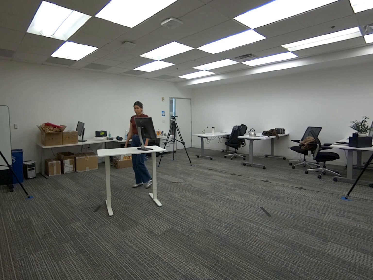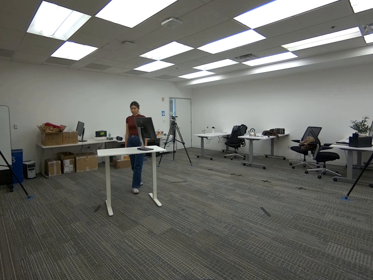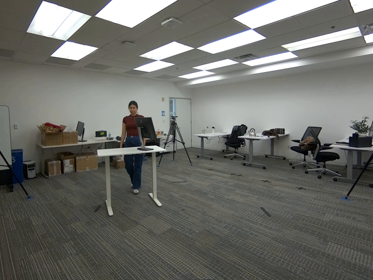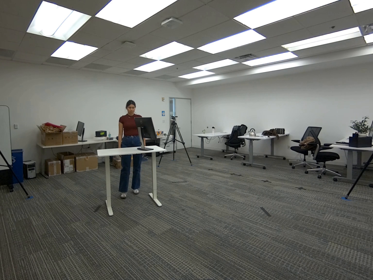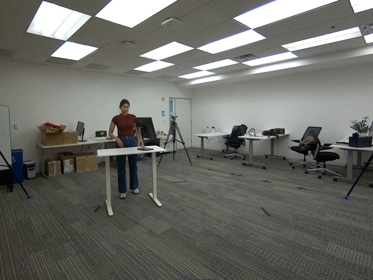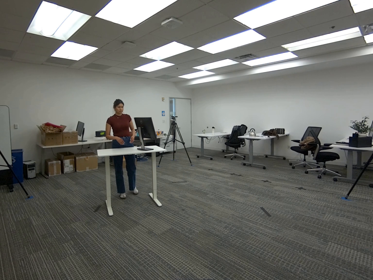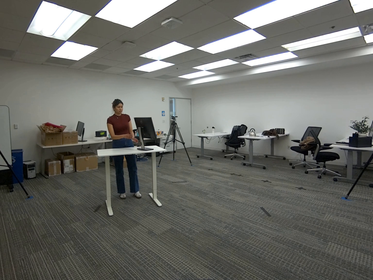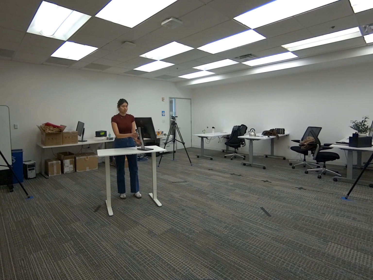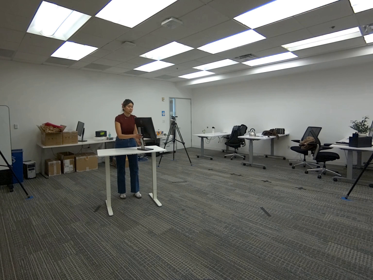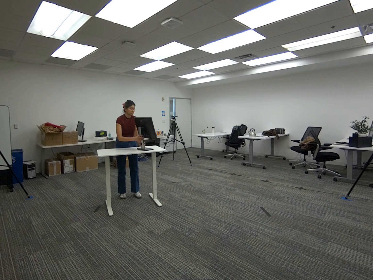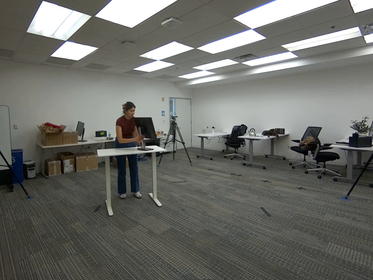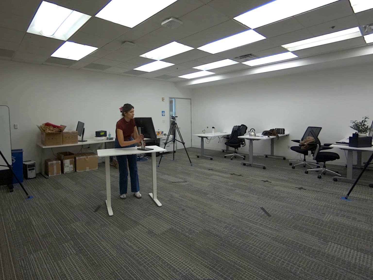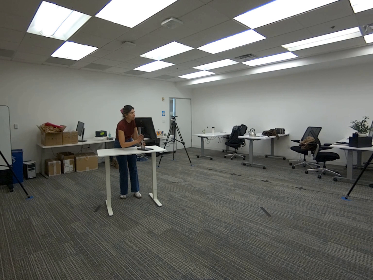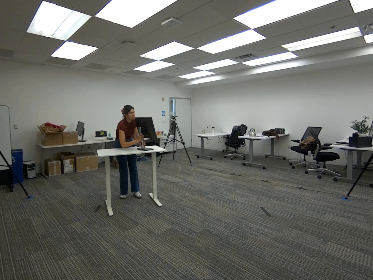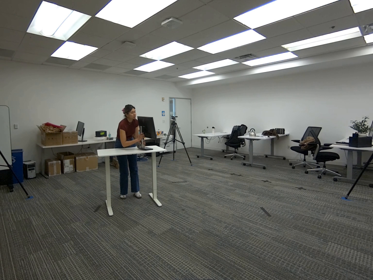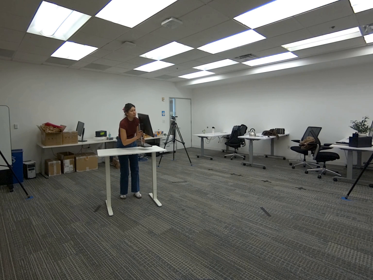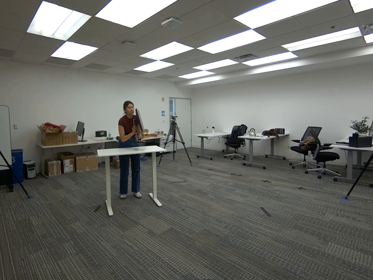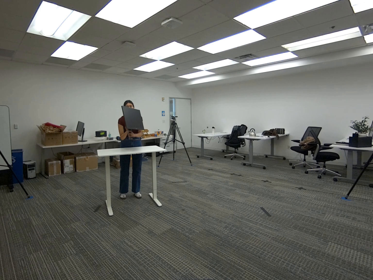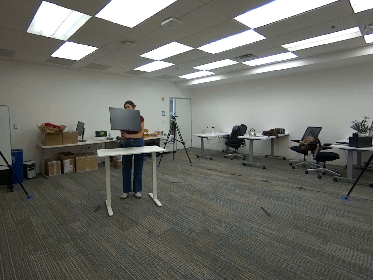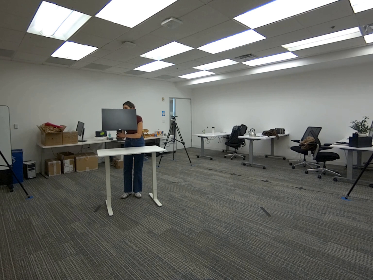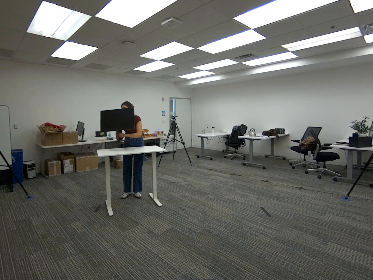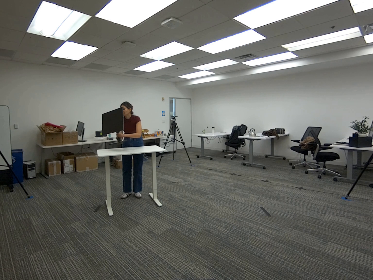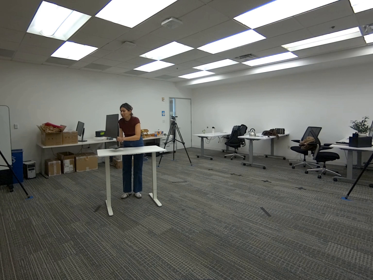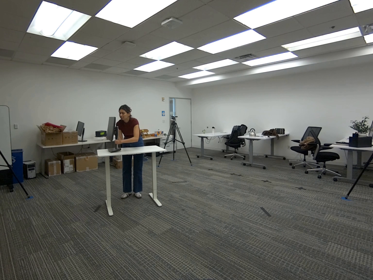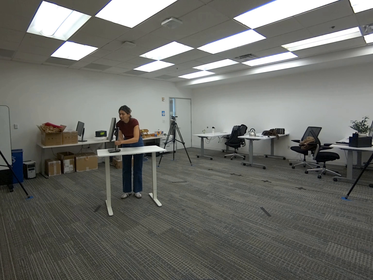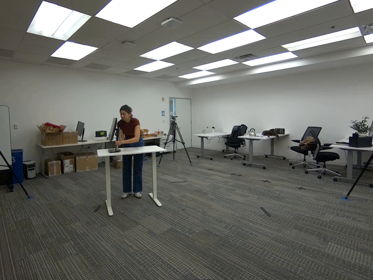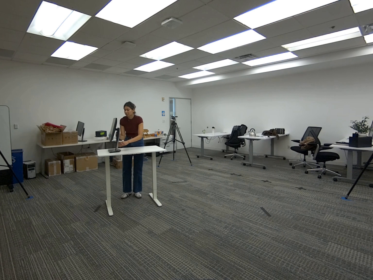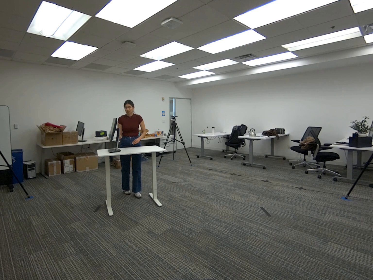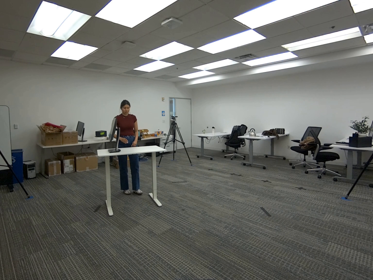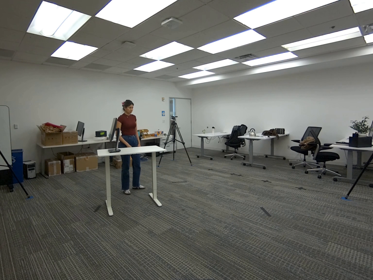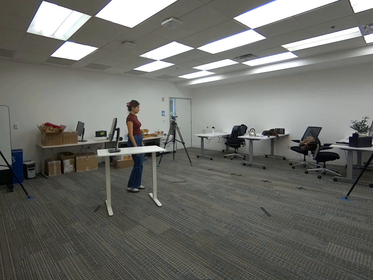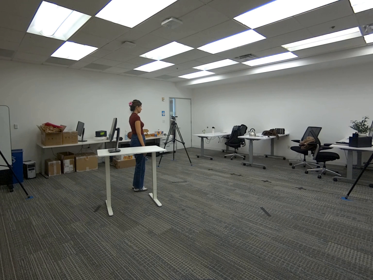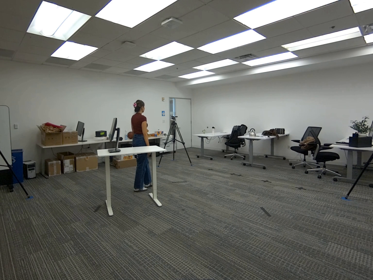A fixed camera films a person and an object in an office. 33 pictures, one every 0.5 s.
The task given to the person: Walk to the monitor and rotate the monitor 180°.
